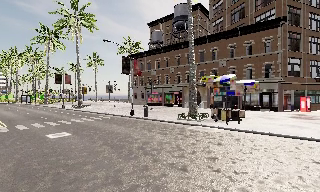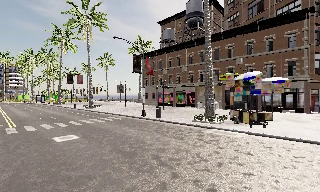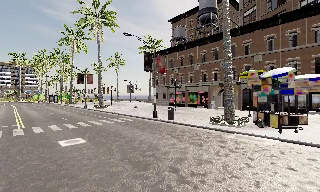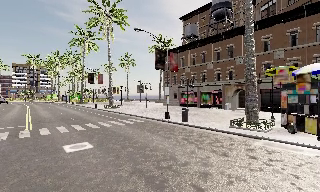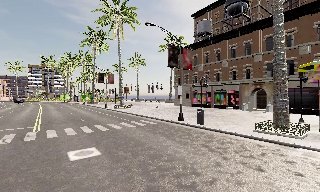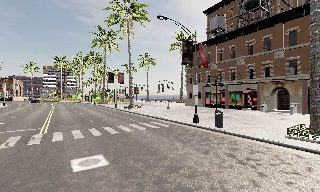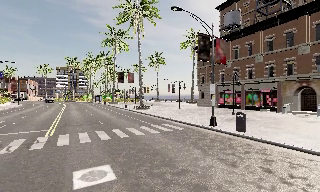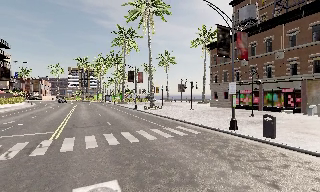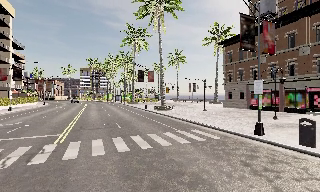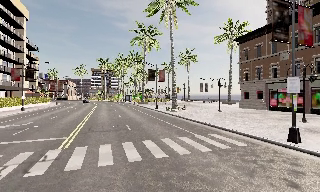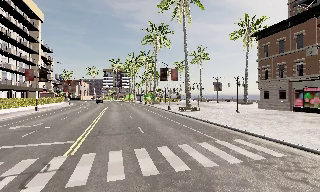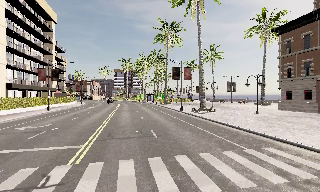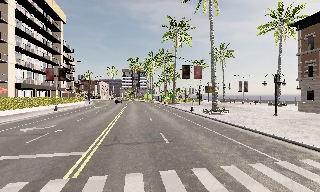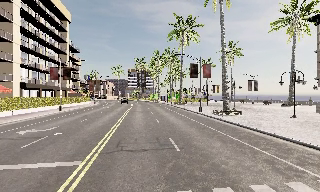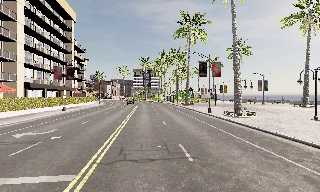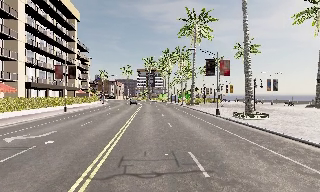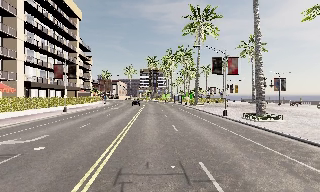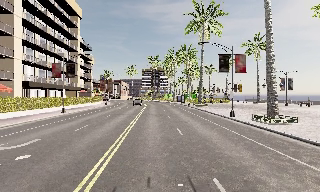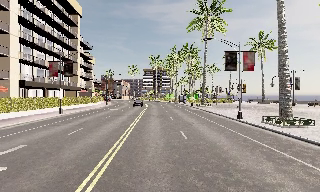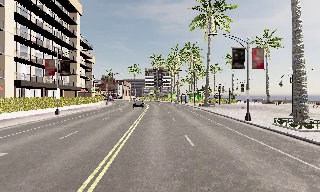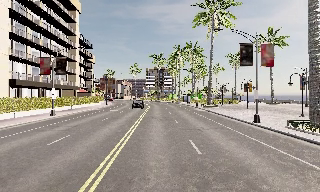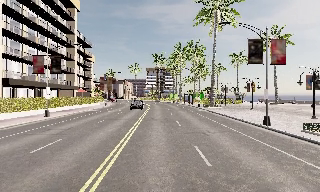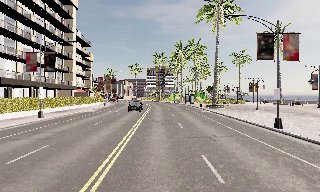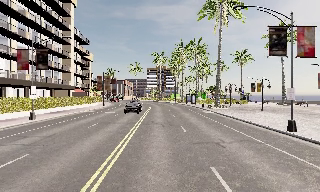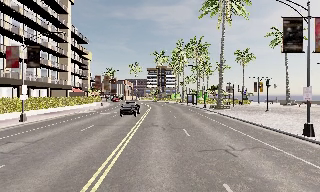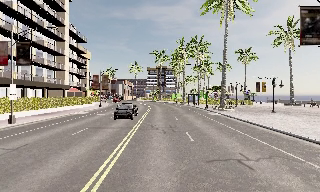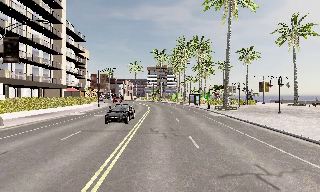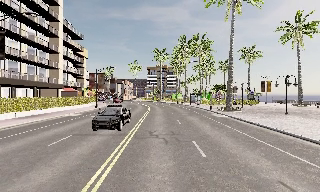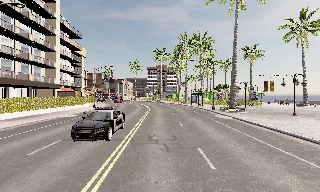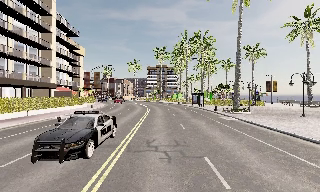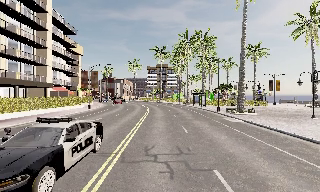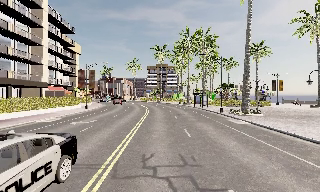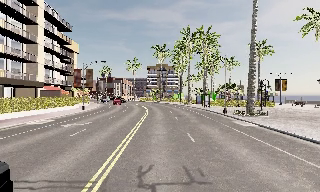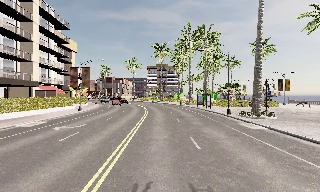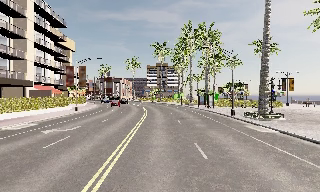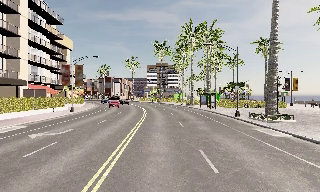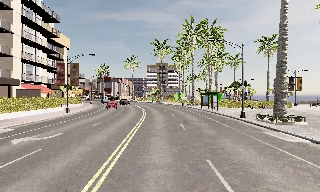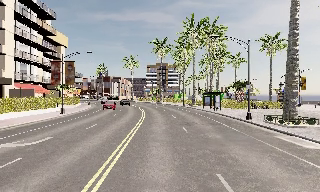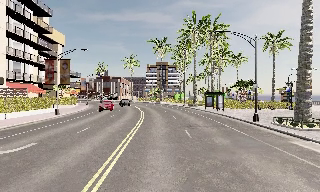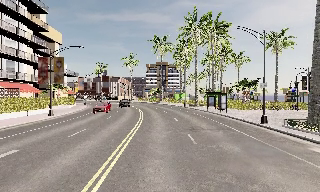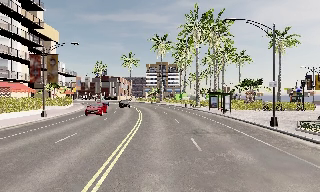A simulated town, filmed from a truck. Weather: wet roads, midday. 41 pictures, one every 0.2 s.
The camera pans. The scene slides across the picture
to the right.
The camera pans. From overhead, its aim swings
counterclockwise.
0.0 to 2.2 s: The scene slides to the right, as the camera pans about 40 degrees to its left. It travels forward, about 12 m.
2.2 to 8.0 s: The scene slides to the right, as the camera pans about 10 degrees to its left. It travels forward, about 30 m, so what stands in front looms larger.
The film runs forward here.
